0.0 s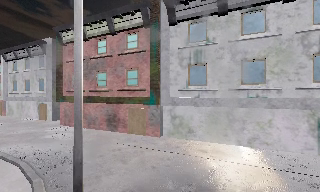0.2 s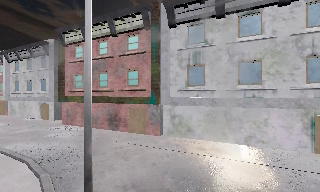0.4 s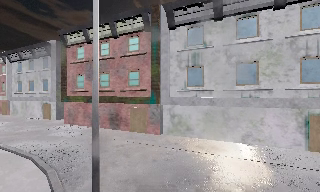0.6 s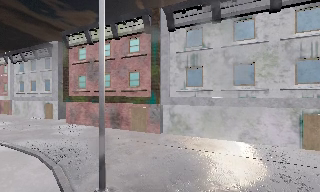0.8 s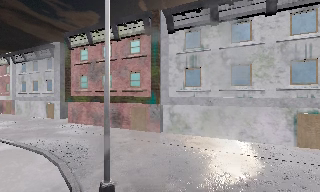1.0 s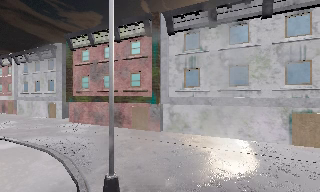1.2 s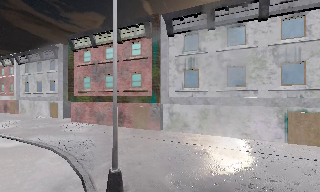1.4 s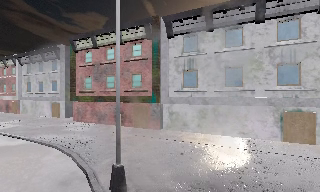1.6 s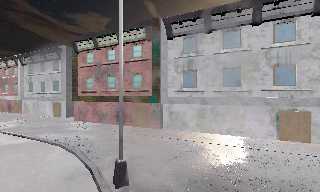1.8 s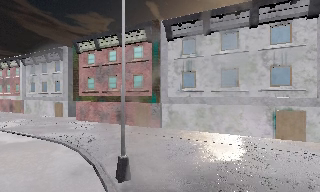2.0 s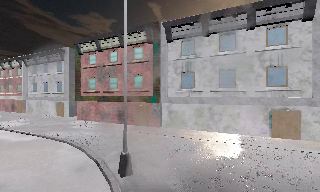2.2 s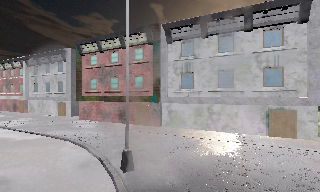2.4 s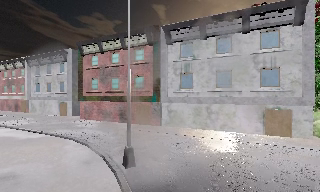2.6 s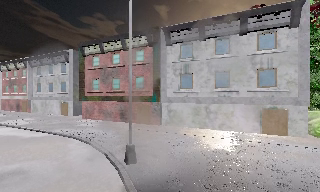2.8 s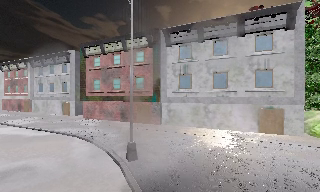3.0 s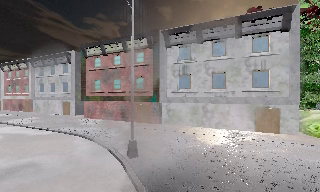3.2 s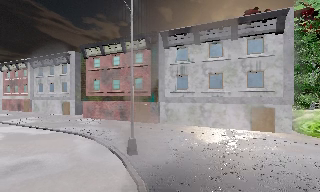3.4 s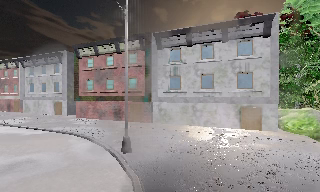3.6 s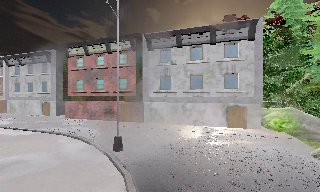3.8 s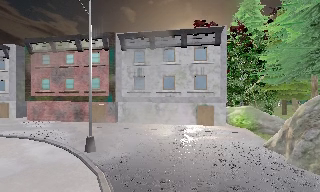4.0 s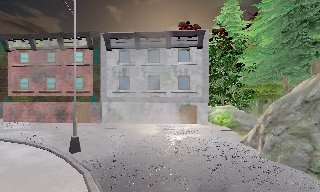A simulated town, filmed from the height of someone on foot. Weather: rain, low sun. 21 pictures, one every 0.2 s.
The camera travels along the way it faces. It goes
backward.
0.0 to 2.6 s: The camera travels backward, about 4 m, so what stands in front gets smaller.
2.6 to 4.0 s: The camera pans to its right, which is clockwise from overhead, by about 20 degrees. It travels backward, about 2 m, so what stands in front gets smaller.
The film runs backward here.
